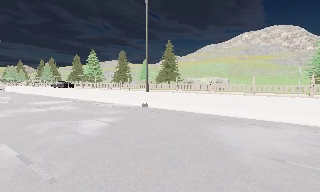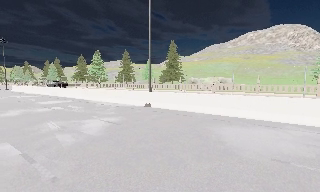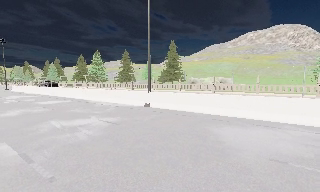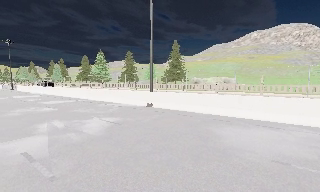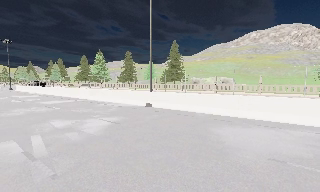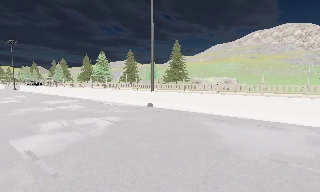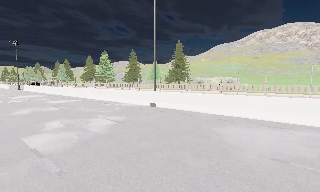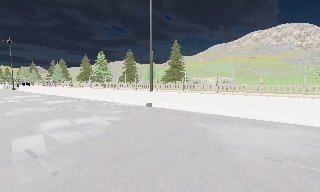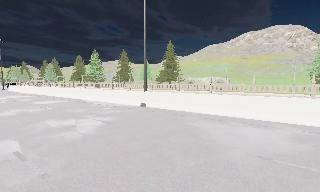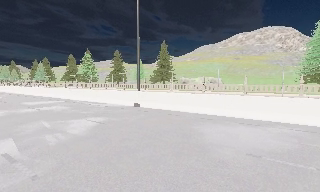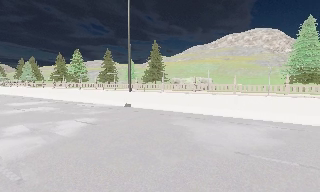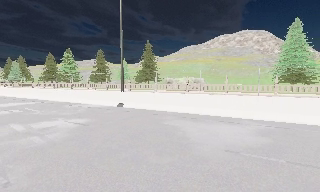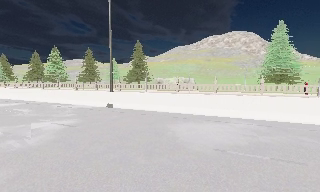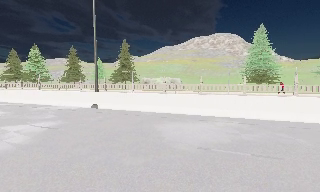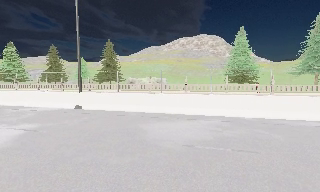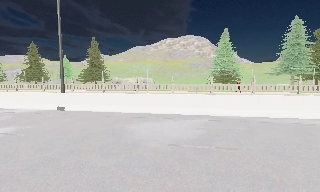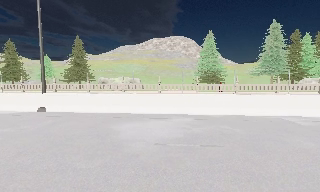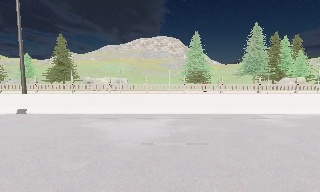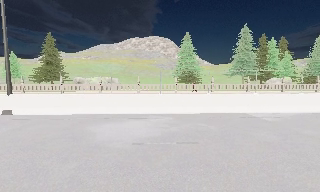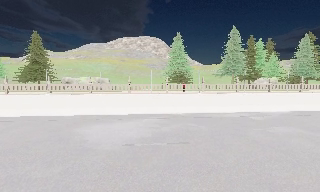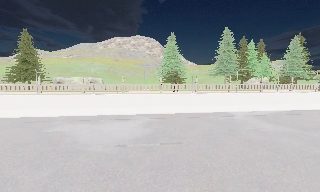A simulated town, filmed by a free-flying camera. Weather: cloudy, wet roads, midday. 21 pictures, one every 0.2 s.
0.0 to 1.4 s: The camera shifts only a little, or ends up much as it began.
1.4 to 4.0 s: The camera pans to its right, which is clockwise from overhead, by about 45 degrees. It travels to its right, about 0.5 m, so close, fixed things drift to the left.
The film runs forward here.
